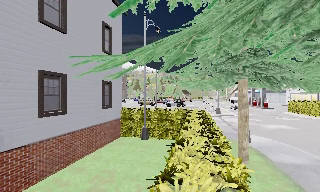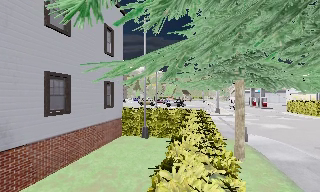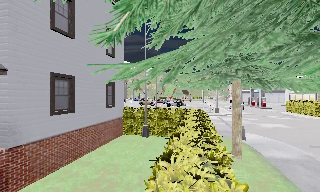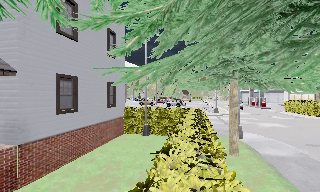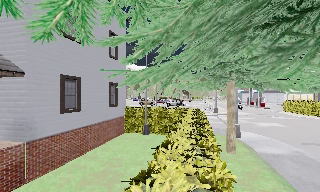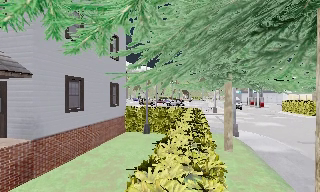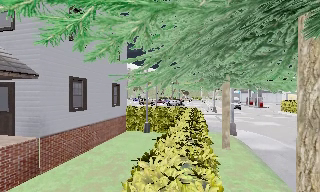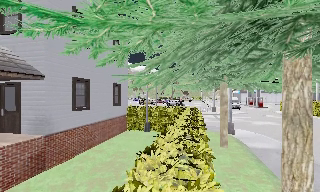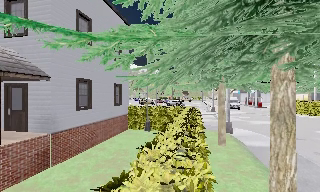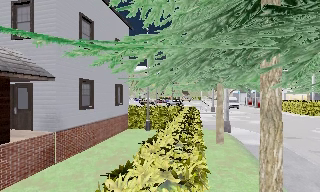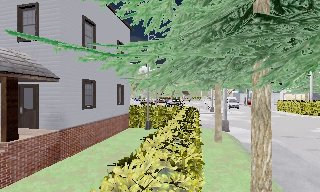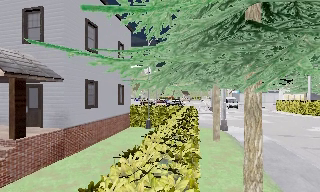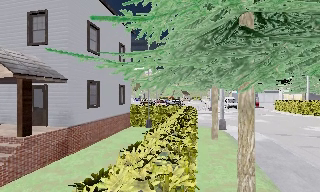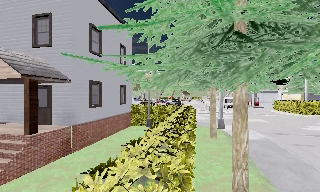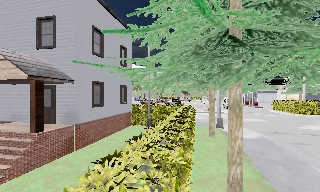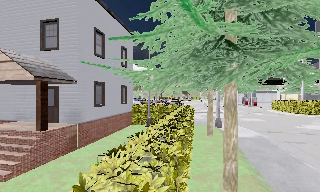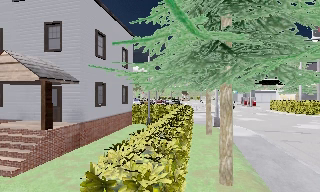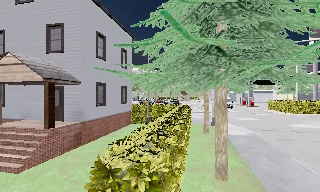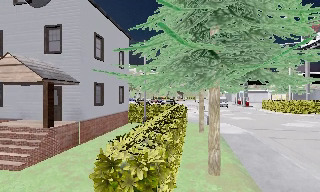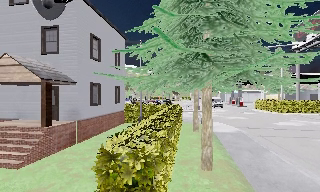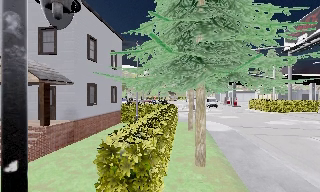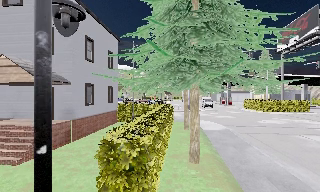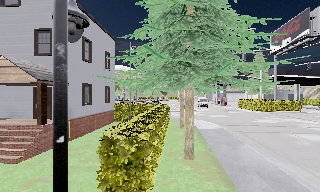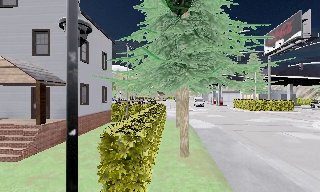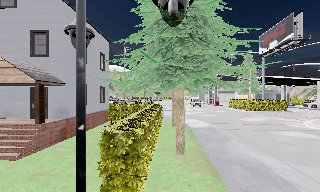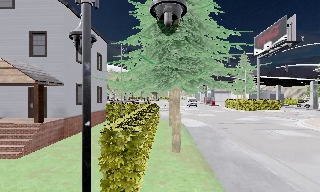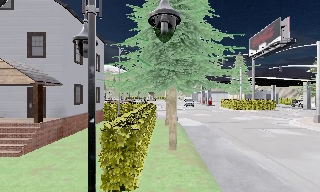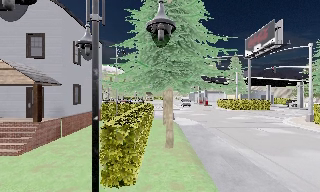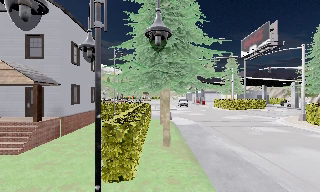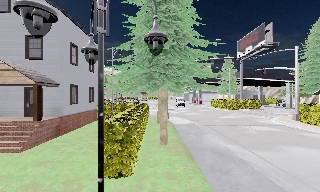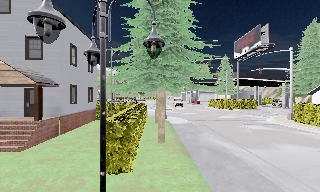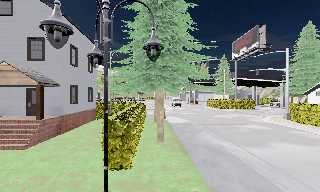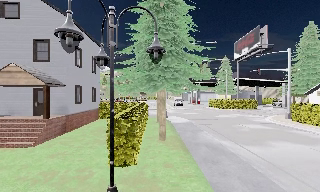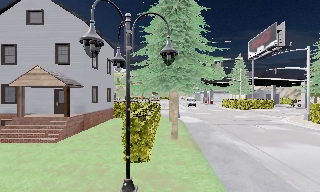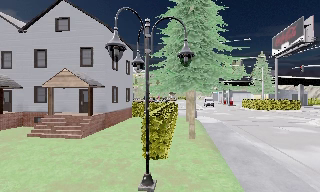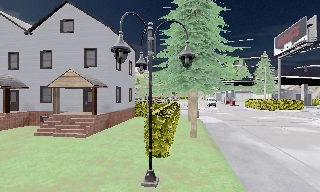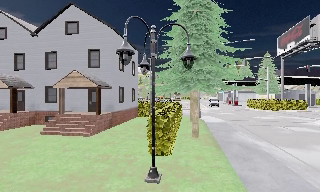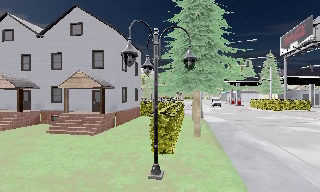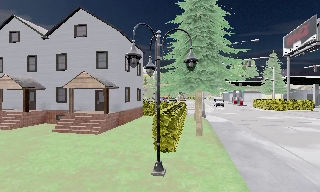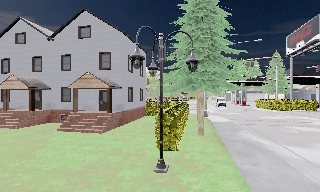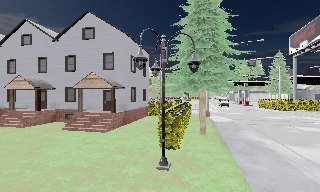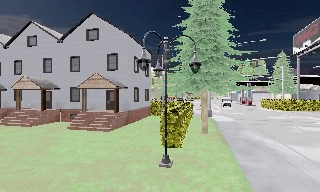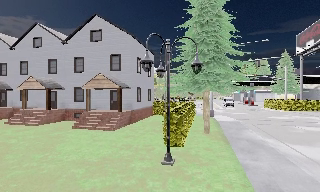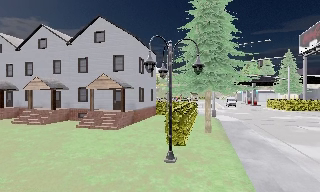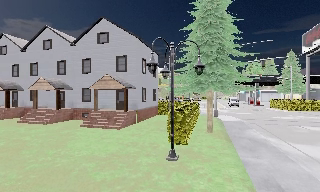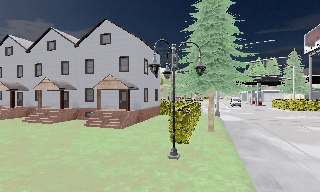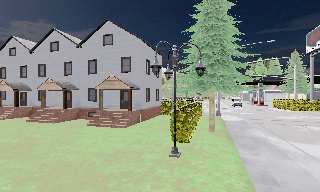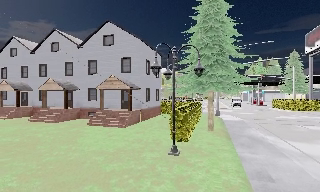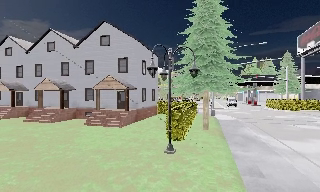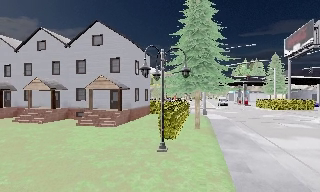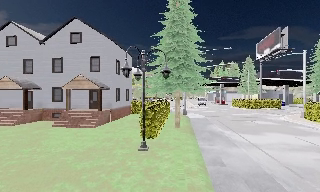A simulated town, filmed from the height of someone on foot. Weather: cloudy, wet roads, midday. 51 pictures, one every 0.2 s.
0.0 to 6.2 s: The camera pans to its right, which is clockwise from overhead, by about 15 degrees. It travels backward, about 8 m, so what stands in front gets smaller.
6.2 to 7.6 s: The scene slides to the right, as the camera pans about 15 degrees to its left. It travels backward, about 1.5 m, so what stands in front gets smaller.
7.6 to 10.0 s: The camera travels backward, about 2.5 m, so what stands in front gets smaller.
The film runs backward here.
